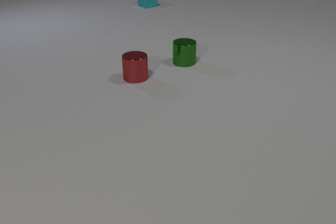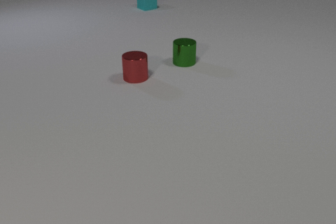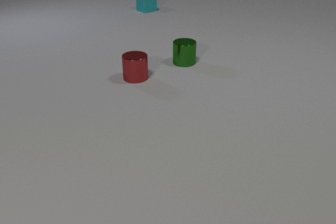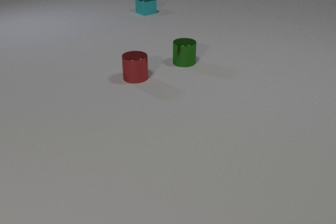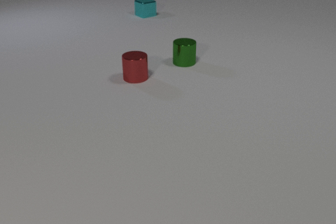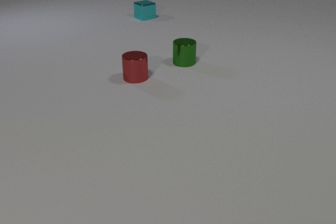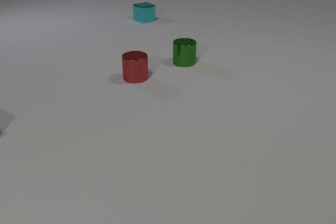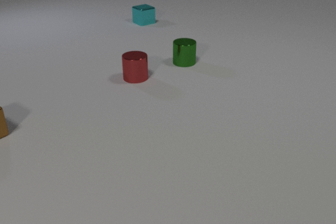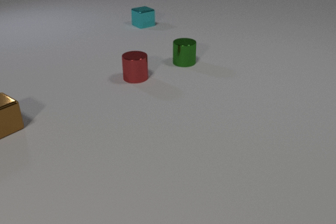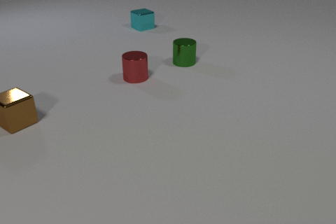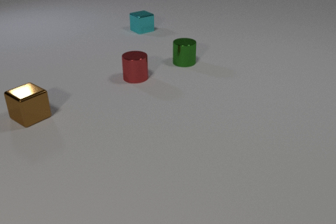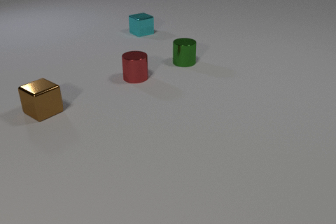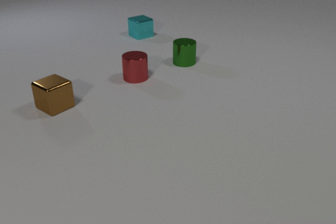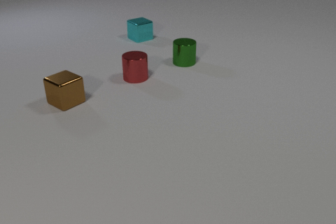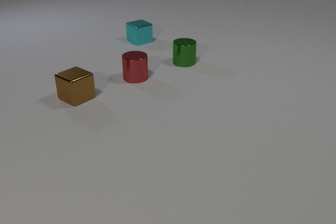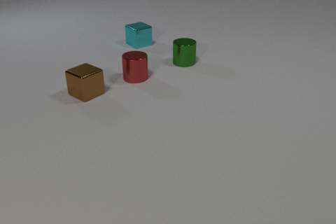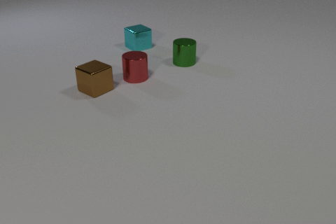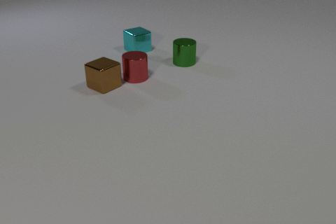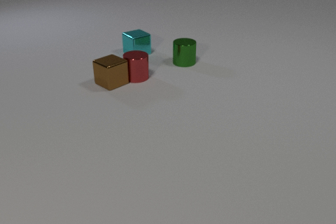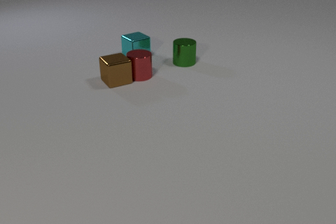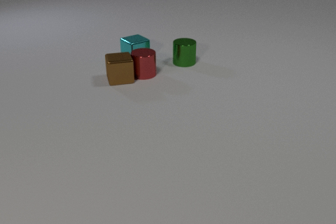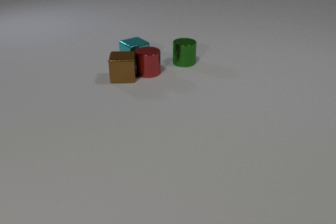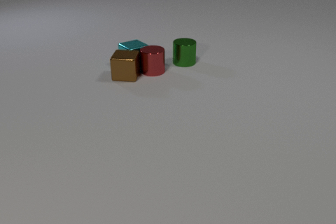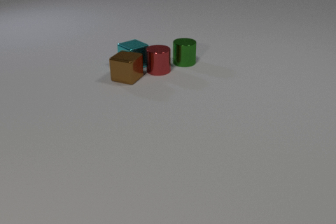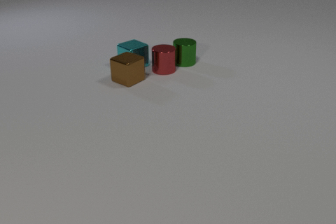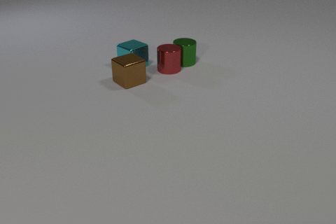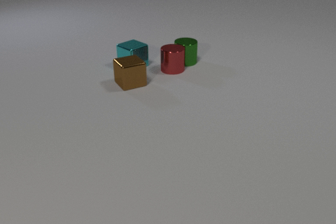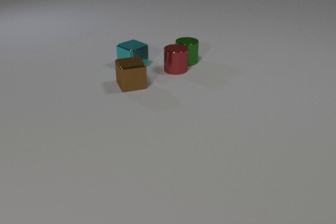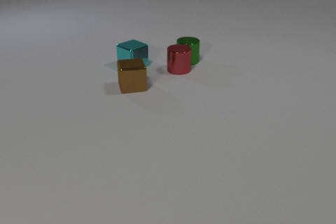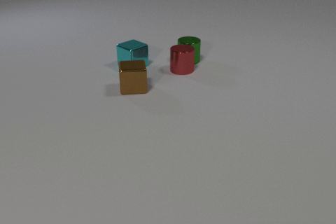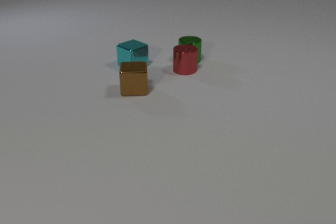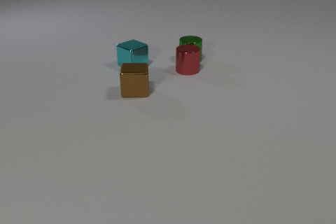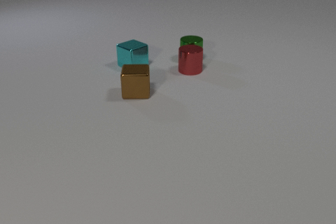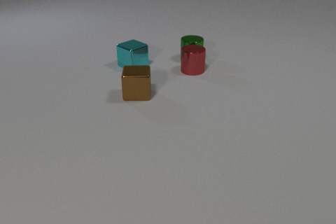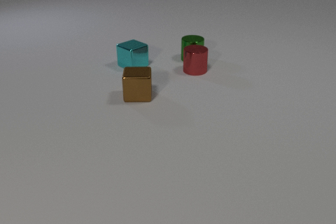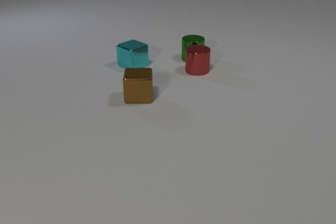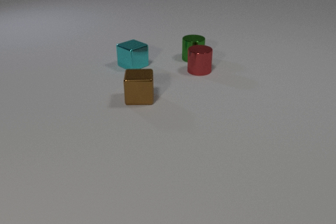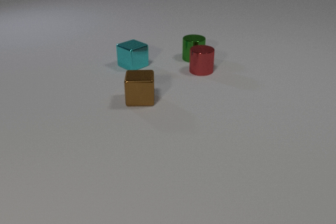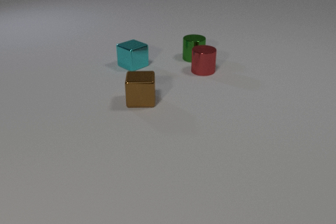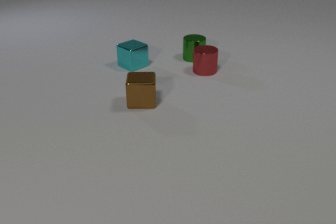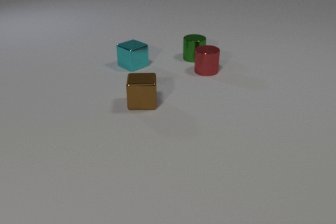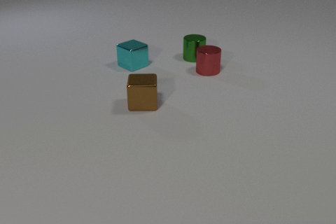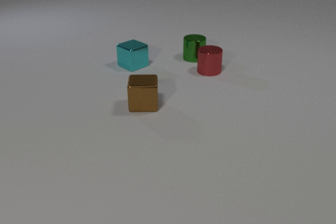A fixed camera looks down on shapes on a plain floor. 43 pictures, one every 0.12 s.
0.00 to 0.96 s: The brown metal cube comes in at the left edge, slides to the right and away from the camera. The cyan metal cube slides toward the camera.
0.96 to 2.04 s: The brown metal cube slides to the right and away from the camera. The cyan metal cube slides toward the camera.
2.04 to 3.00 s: The brown metal cube slides to the right, spins so that its near face slides to the left, clockwise seen from above. The red metal cylinder slides to the right and away from the camera. The cyan metal cube slides toward the camera. The brown metal cube and the red metal cylinder collide. The red metal cylinder and the cyan metal cube collide. The brown metal cube and the cyan metal cube collide. The red metal cylinder and the green metal cylinder collide.
3.00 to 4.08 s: The brown metal cube slides toward the camera, spins so that its near face slides to the left, clockwise seen from above. The red metal cylinder slides to the right. The green metal cylinder slides away from the camera and to the right.
4.08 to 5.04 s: The brown metal cube slides toward the camera. The red metal cylinder slides to the right.
What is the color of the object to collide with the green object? red.
What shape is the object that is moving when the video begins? cube.
What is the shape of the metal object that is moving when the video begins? cube.
